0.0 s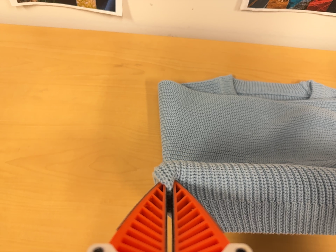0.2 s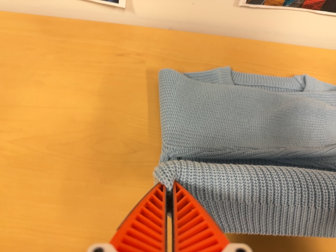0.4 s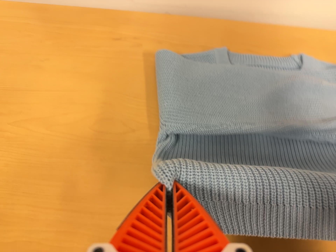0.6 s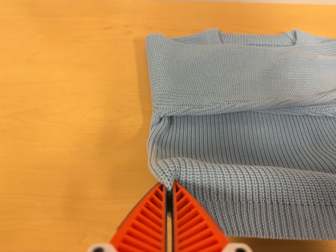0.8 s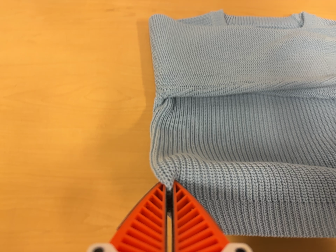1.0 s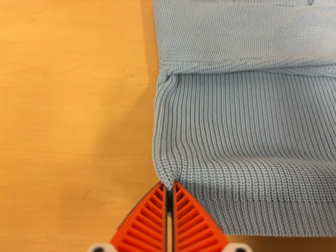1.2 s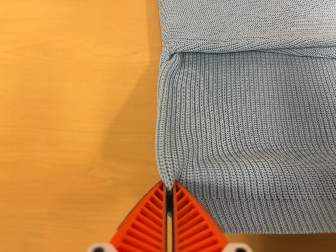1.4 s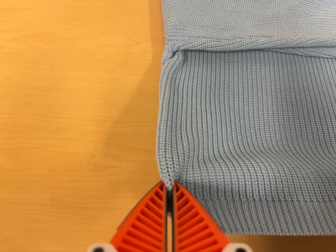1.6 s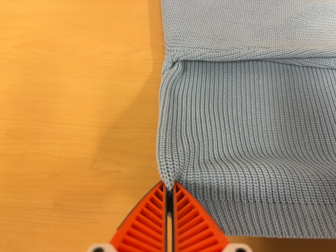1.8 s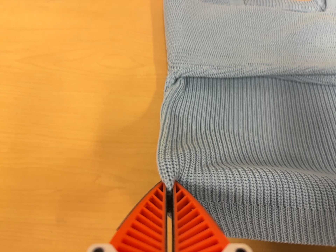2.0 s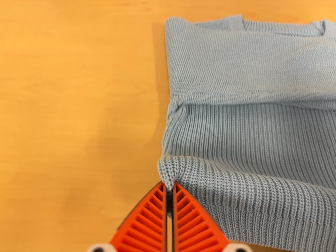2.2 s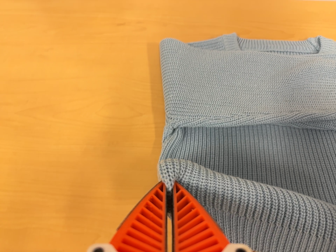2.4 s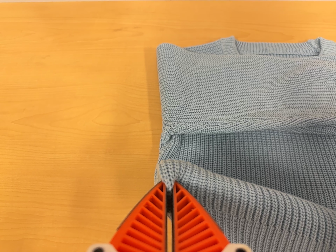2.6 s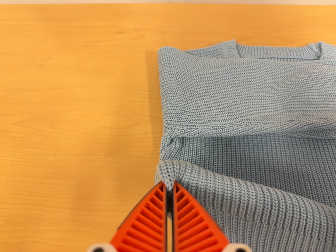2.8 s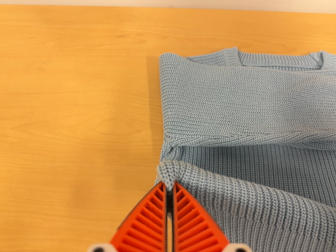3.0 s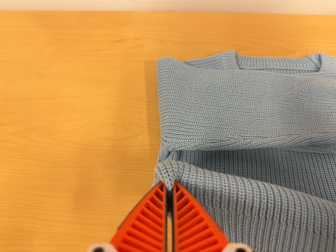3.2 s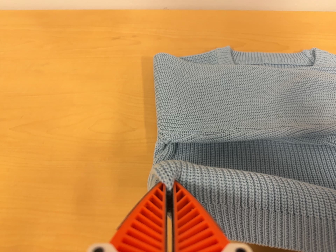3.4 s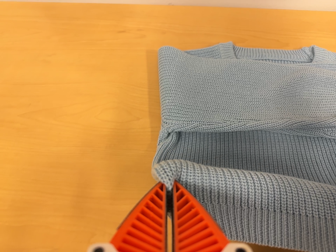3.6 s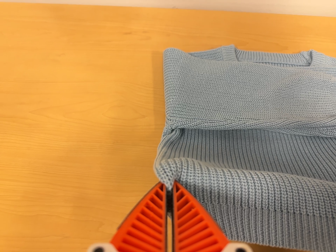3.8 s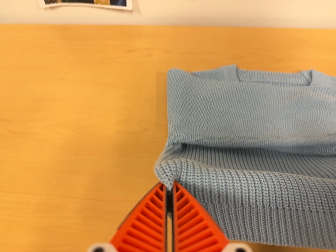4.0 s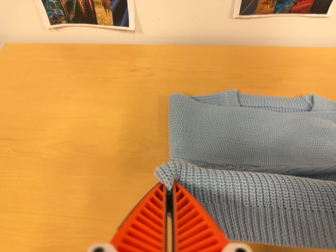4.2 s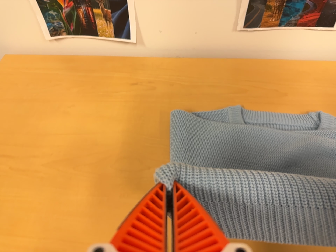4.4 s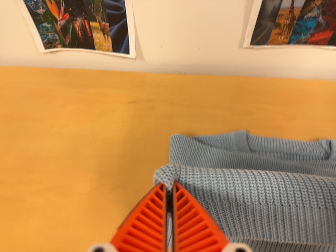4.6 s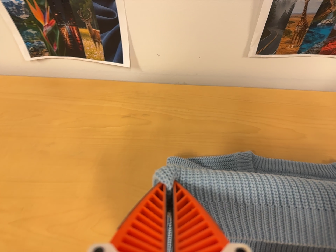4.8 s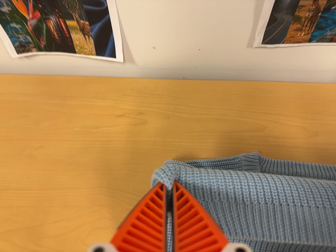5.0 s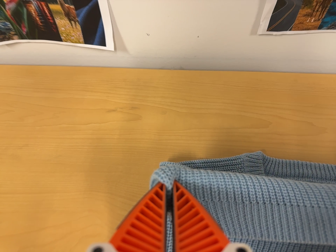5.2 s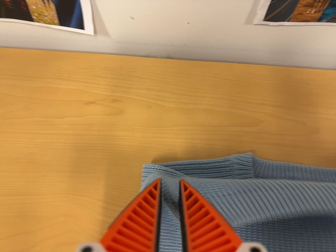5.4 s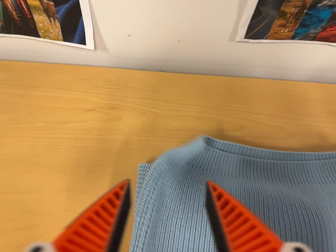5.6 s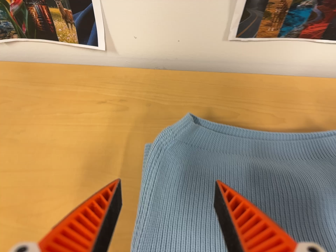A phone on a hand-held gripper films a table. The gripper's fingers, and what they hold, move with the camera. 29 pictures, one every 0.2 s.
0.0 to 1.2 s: The camera travels toward the bottom of its view, about 14 cm, so close, fixed things drift upward.
1.2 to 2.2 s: The camera travels toward the top of its view, about 6 cm, so close, fixed things drift downward.
2.2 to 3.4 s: The camera shifts only a little, or ends up much as it began.
3.4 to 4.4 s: The camera travels toward the top of its view, about 9 cm, so close, fixed things drift downward.
4.4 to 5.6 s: The camera travels forward, about 7 cm, so what stands in front looms larger.
The film runs forward here.
